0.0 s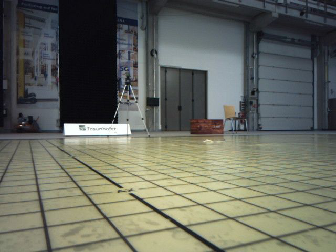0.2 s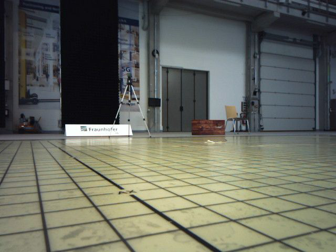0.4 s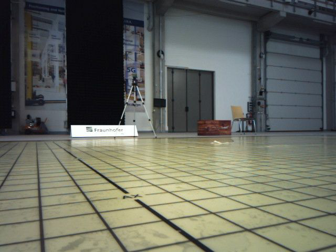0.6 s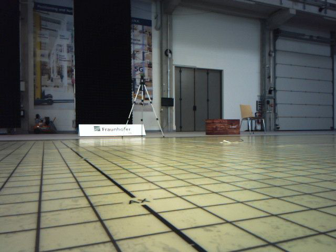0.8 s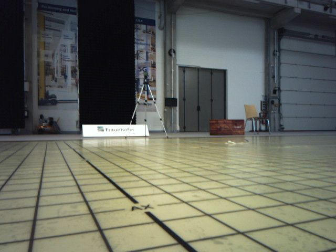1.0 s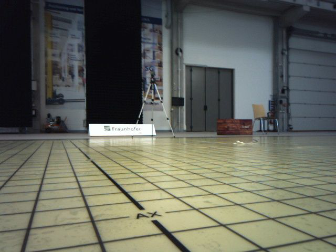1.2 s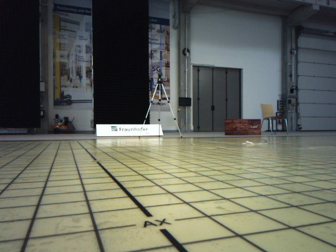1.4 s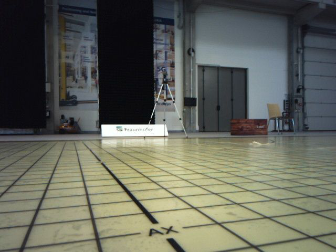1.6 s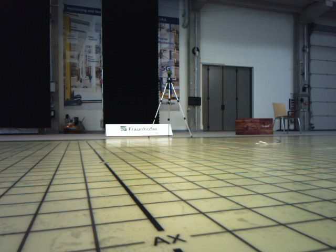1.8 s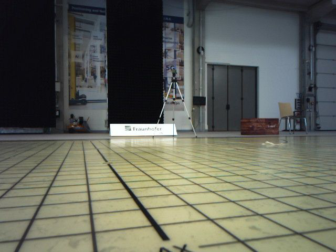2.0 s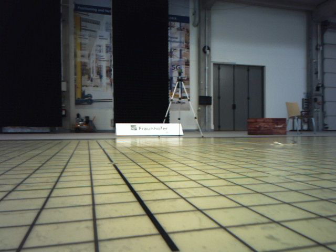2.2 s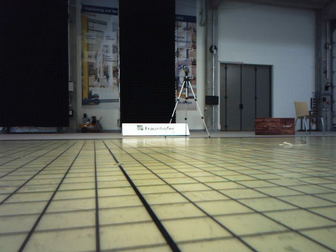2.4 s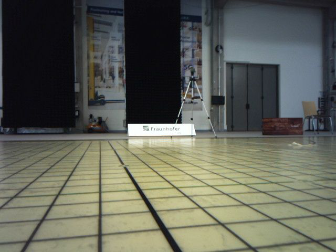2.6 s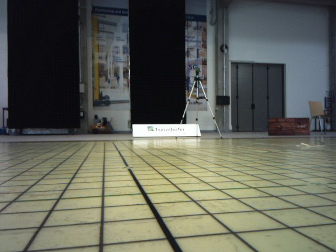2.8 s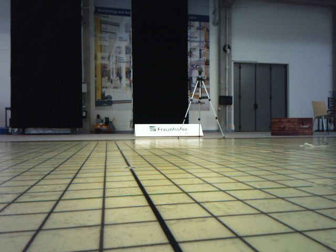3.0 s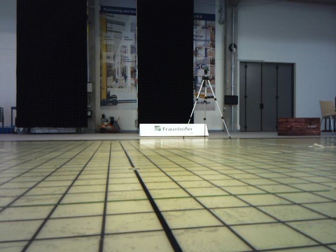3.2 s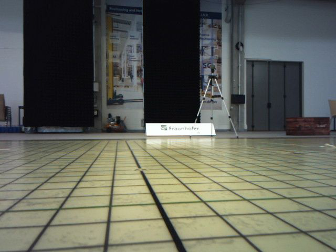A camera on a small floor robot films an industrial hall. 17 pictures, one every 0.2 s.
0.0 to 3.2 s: The camera pans to its left, which is counterclockwise from overhead, by about 15 degrees. It travels forward, about 0.6 m, so what stands in front looms larger.
The film runs forward here.
